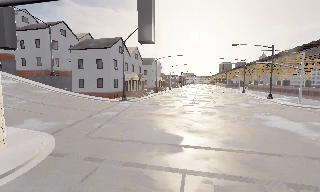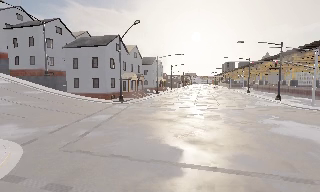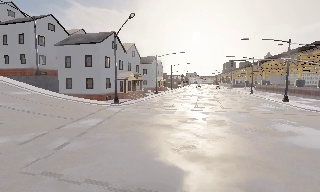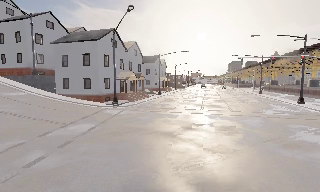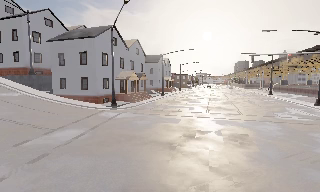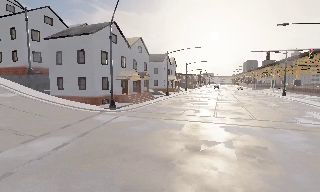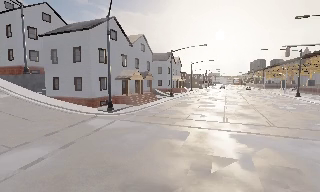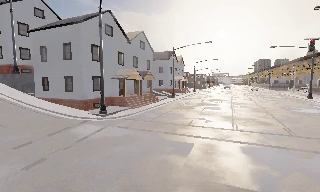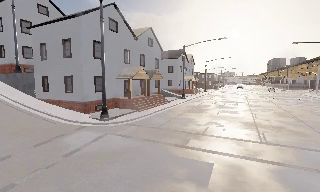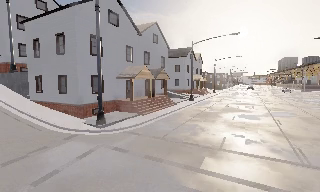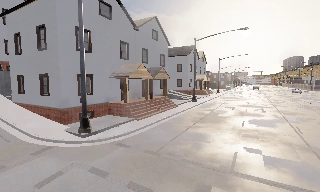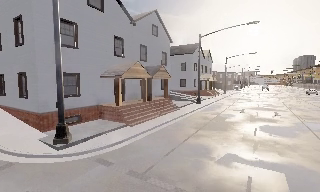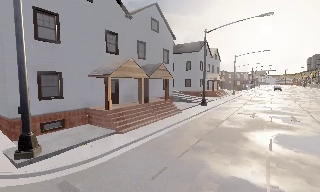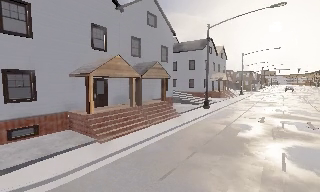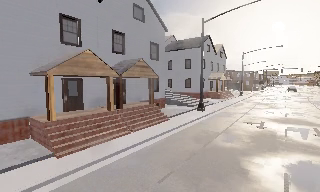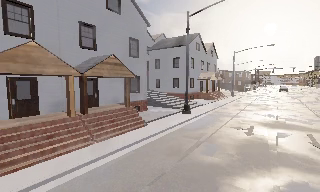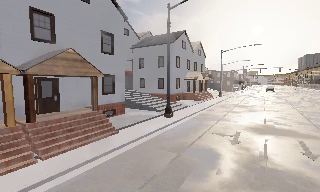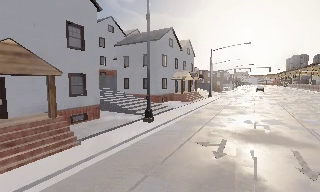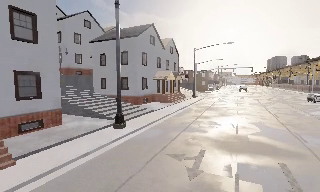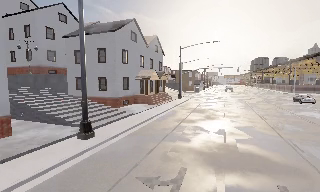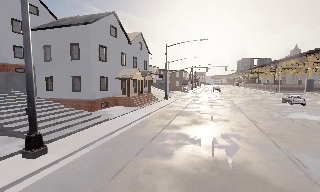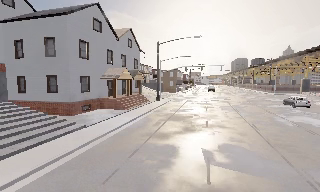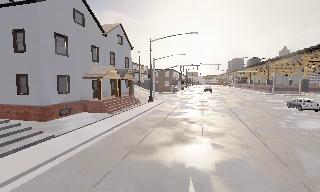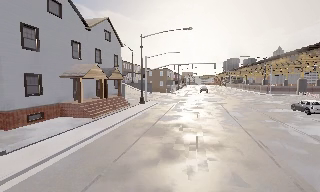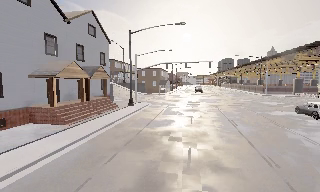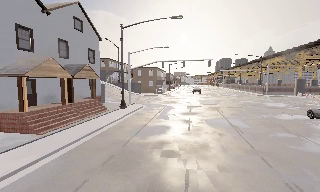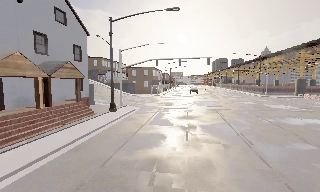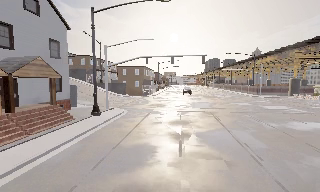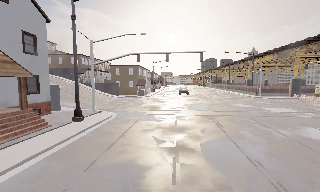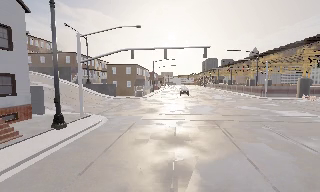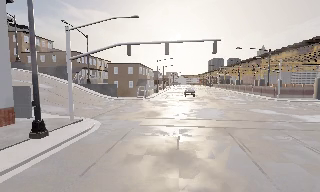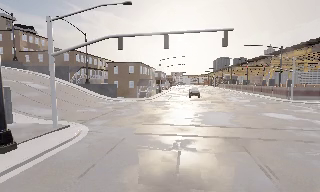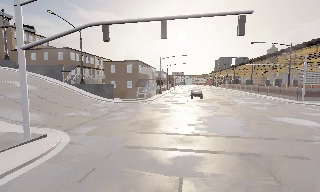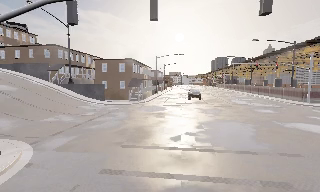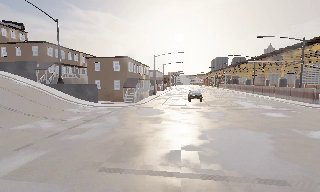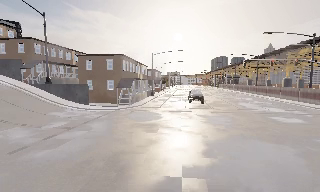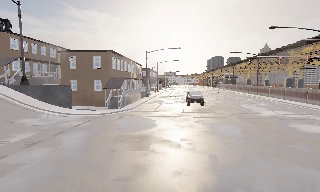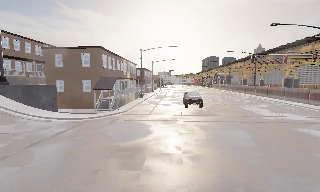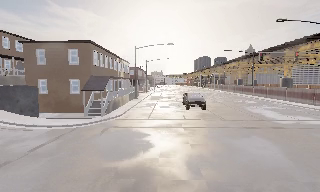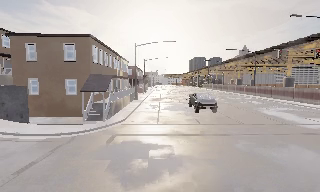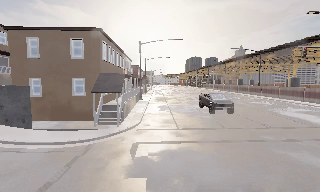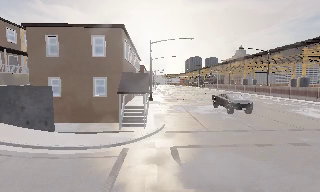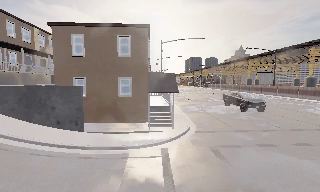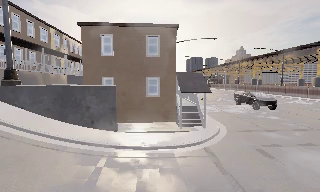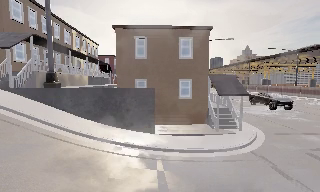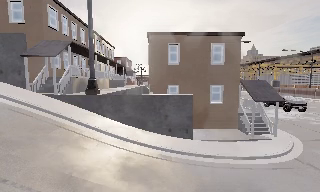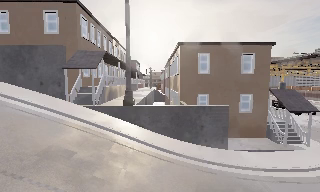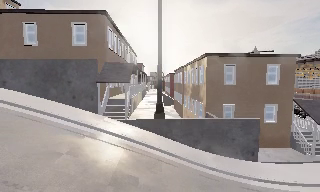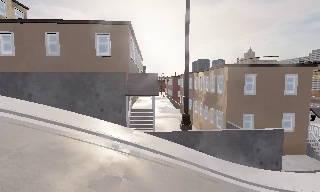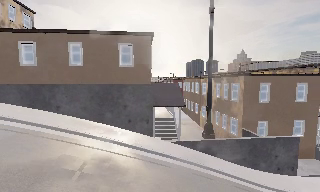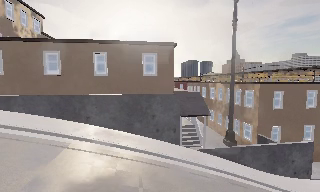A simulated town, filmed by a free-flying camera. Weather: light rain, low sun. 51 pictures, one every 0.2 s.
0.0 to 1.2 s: The camera travels forward, about 12 m, so what stands in front looms larger.
1.2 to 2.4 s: The camera pans to its left, which is counterclockwise from overhead, by about 10 degrees. It travels forward, about 13 m, so what stands in front looms larger.
2.4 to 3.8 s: The scene slides to the left, as the camera pans about 15 degrees to its right. It travels forward and to its right, about 15 m, so what stands in front looms larger.
3.8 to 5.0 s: The camera pans to its right, which is clockwise from overhead, by about 10 degrees. It travels forward, about 13 m, so what stands in front looms larger.
5.0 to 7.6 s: The camera travels forward, about 30 m, so what stands in front looms larger.
7.6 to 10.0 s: The camera travels to its left, about 25 m, so close, fixed things drift to the right.
The film runs backward here.
